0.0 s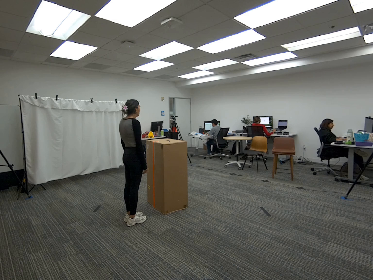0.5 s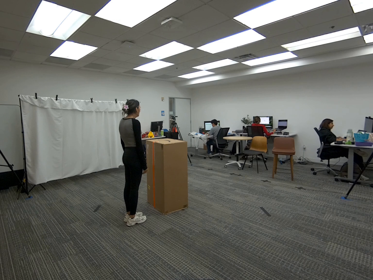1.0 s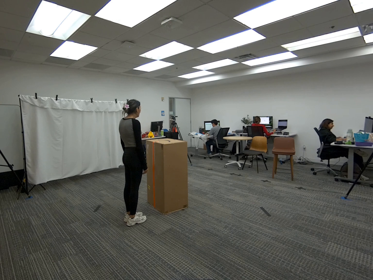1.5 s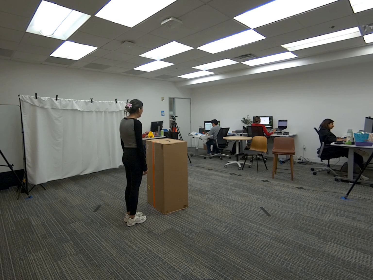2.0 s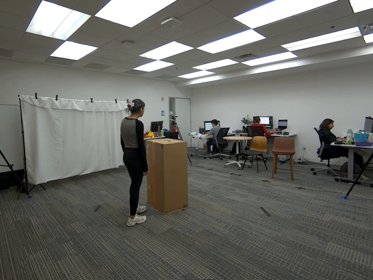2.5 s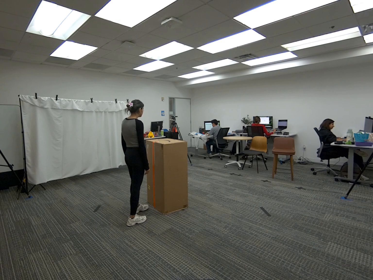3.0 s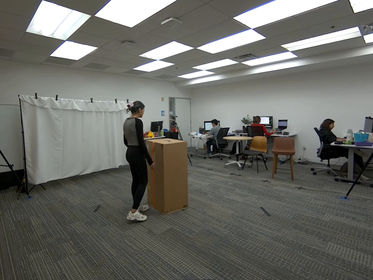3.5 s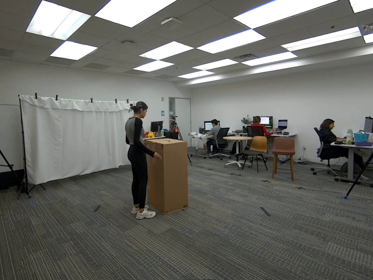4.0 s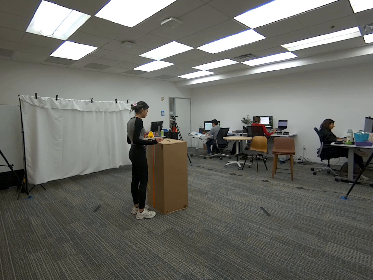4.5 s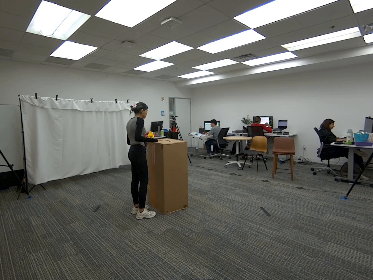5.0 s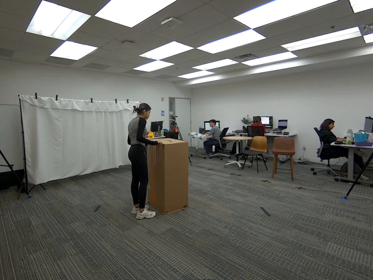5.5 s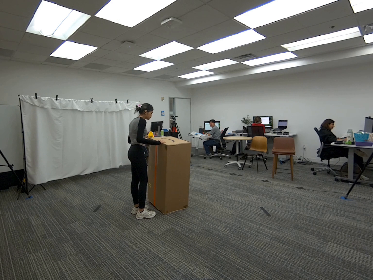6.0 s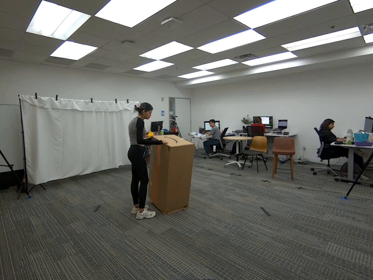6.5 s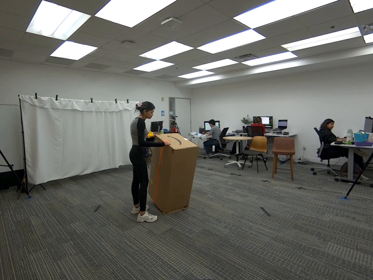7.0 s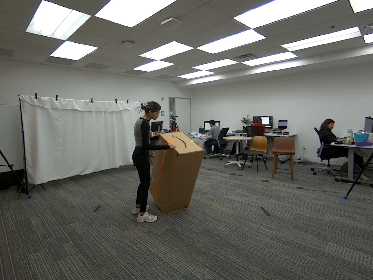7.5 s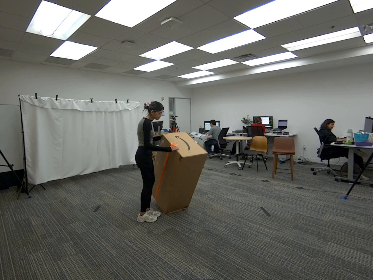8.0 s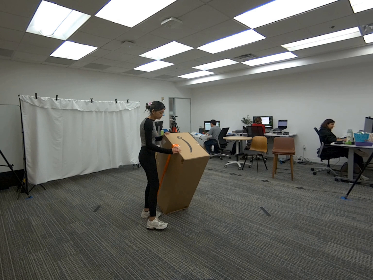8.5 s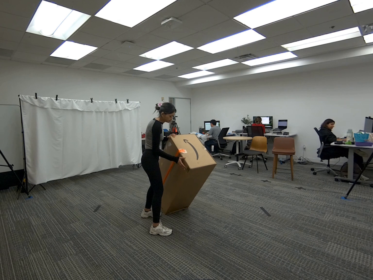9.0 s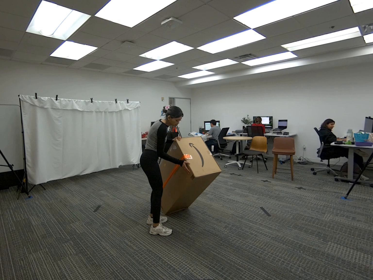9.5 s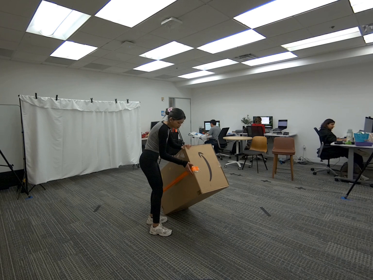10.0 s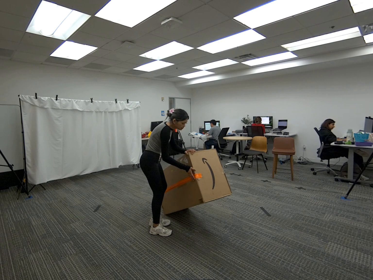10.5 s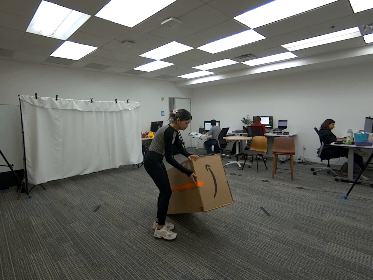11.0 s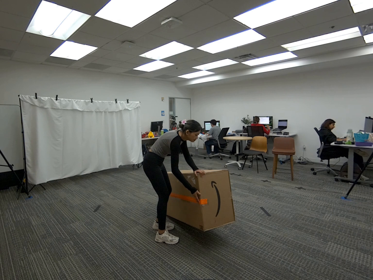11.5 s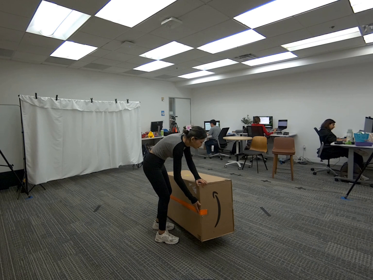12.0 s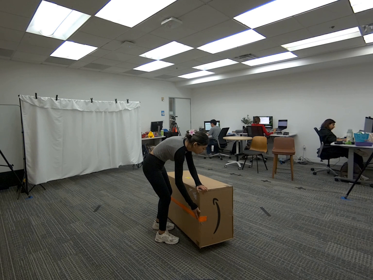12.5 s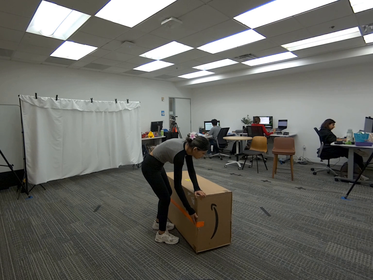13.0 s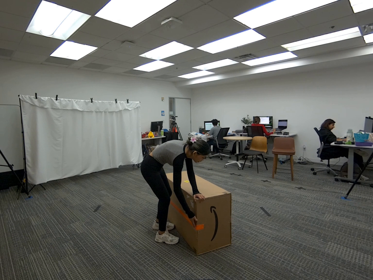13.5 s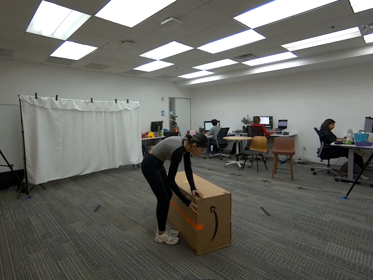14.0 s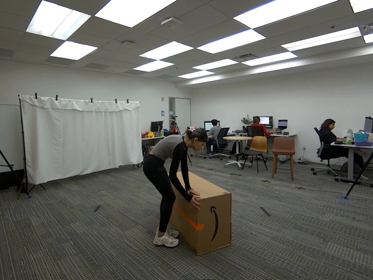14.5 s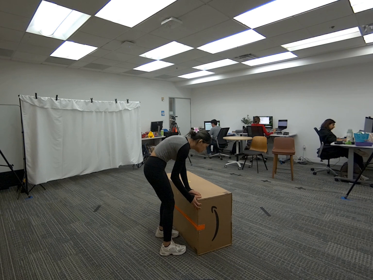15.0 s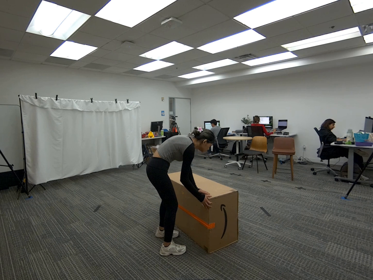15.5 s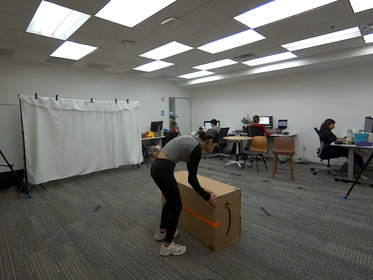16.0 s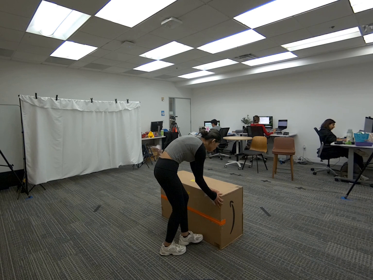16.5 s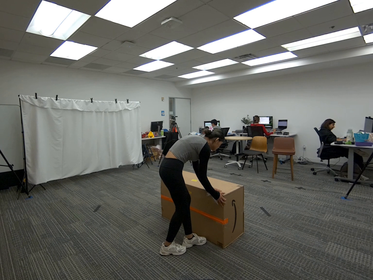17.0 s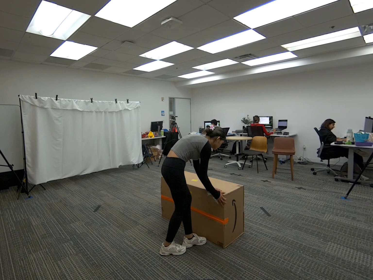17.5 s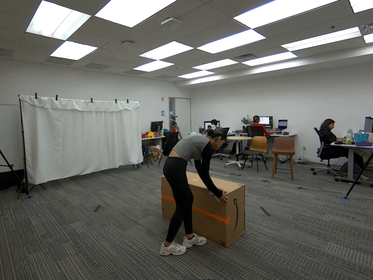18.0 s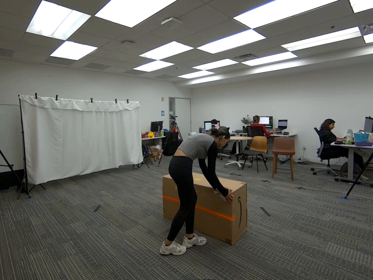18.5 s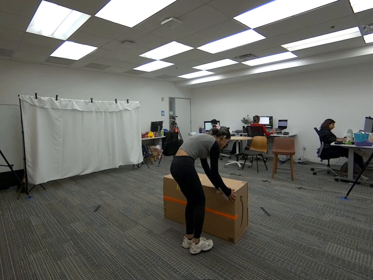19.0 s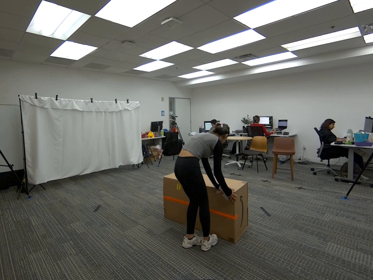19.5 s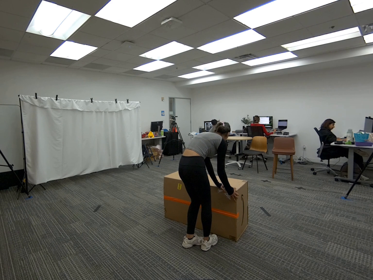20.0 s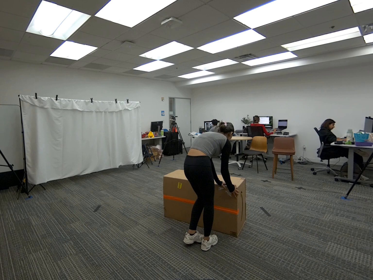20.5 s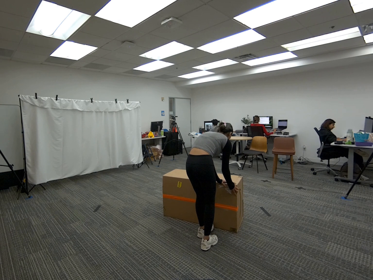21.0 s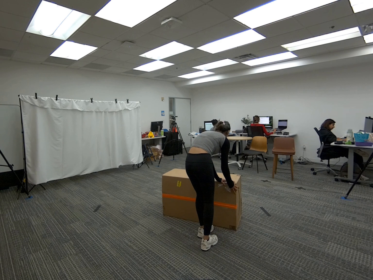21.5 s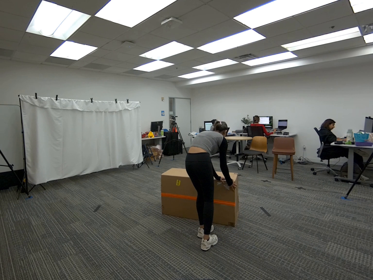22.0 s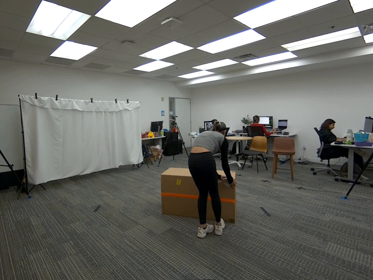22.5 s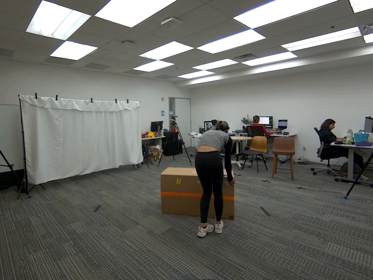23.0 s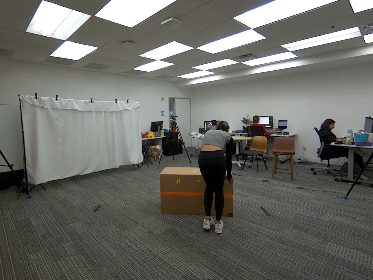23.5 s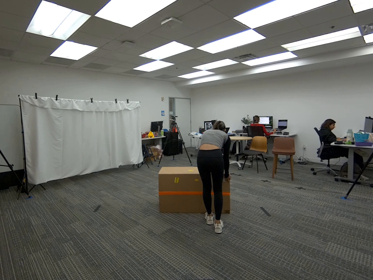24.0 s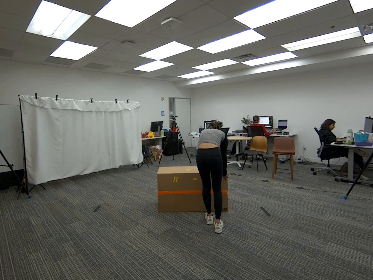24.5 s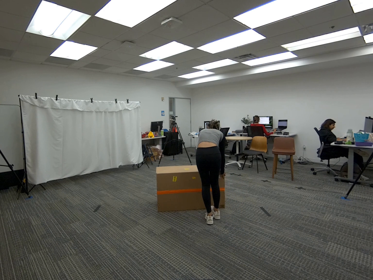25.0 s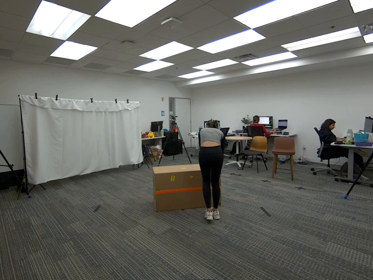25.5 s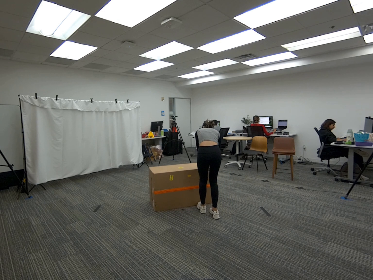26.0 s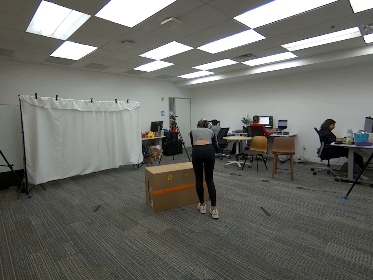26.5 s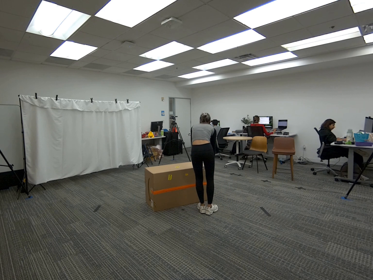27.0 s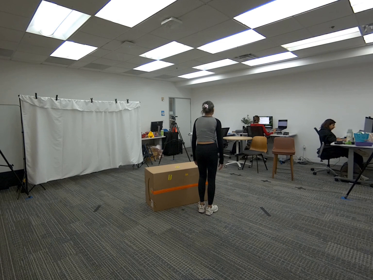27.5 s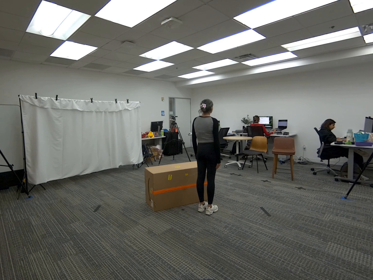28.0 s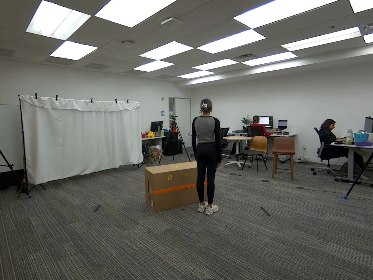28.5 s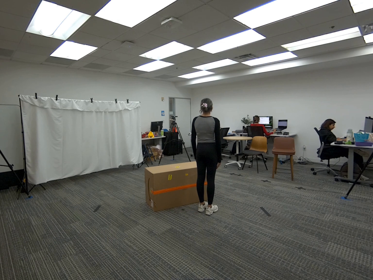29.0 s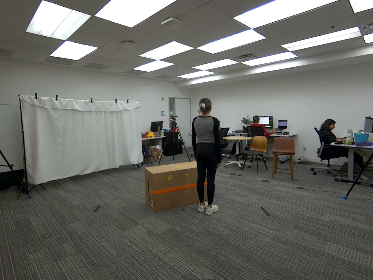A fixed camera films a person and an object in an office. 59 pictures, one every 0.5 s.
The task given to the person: Walk over to the giant carboard box within the bounding area and flip the giant cardboard box on its side and push within the bounding area.
